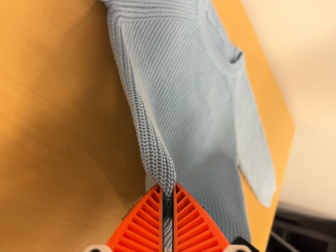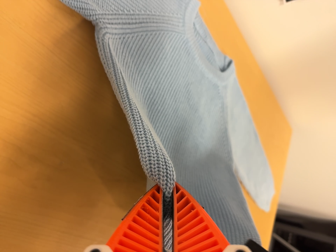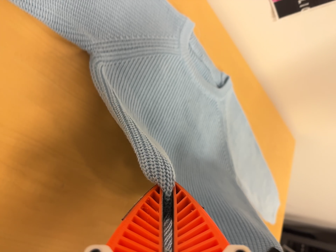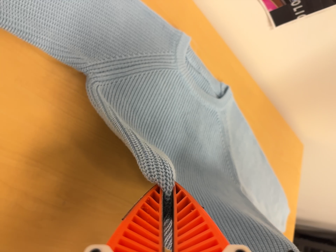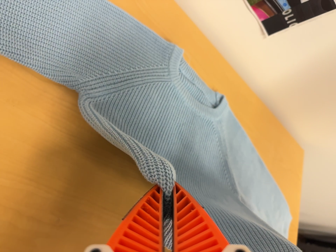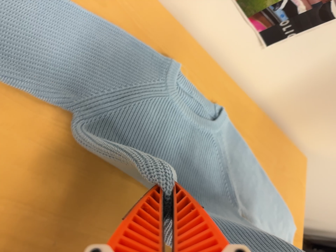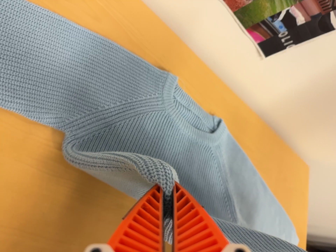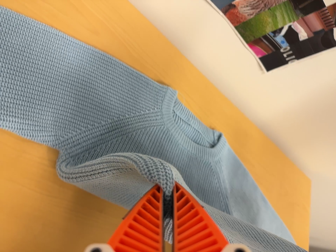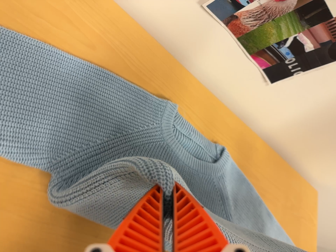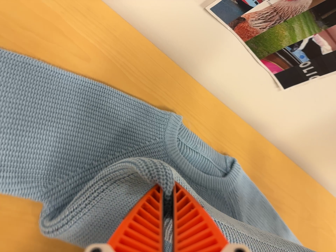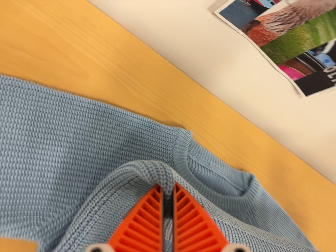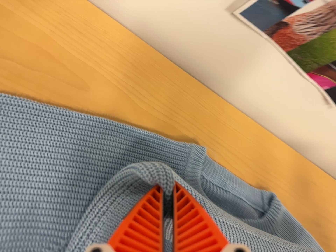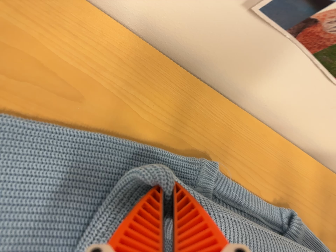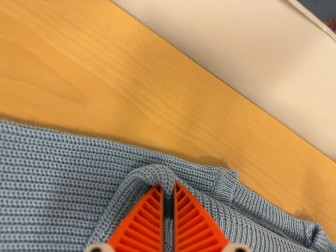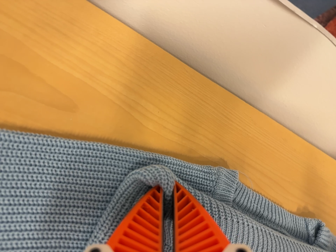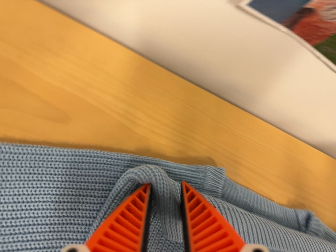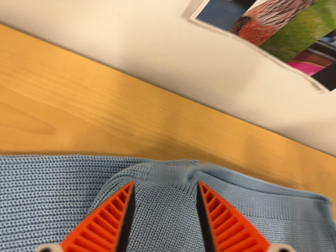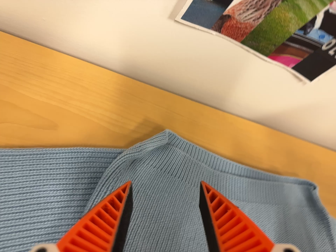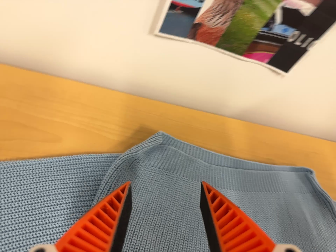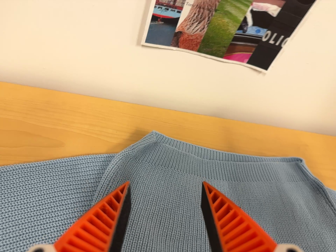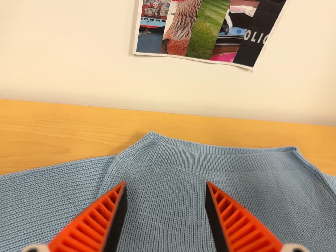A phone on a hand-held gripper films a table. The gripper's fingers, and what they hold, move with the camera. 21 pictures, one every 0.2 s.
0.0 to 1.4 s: The camera travels toward the top of its view and to its right, about 12 cm, so close, fixed things drift downward. Its aim tips toward the top of its view by about 10 degrees, and the scene shifts downward. It rolls about its line of sight by about 10 degrees, and the scene rotates counterclockwise.
1.4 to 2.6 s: The camera pans to its left by about 10 degrees. It travels forward and toward the top of its view, about 22 cm, so what stands in front looms larger.
2.6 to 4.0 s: The camera travels backward, toward the bottom of its view and to its right, about 22 cm, so what stands in front gets smaller. Its aim tips toward the top of its view by about 20 degrees. It rolls about its line of sight by about 30 degrees, and the scene rotates counterclockwise.
The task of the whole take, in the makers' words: fold up.
The film runs forward here.
